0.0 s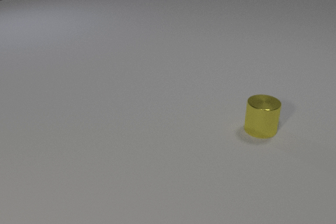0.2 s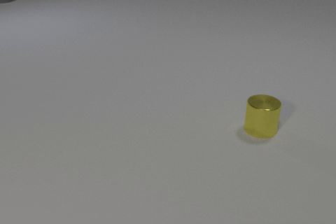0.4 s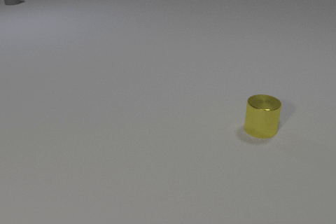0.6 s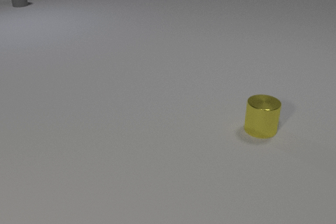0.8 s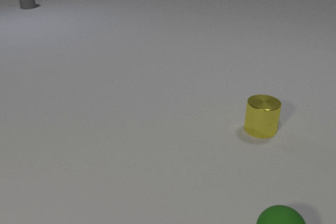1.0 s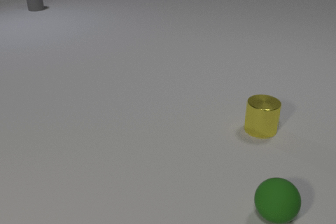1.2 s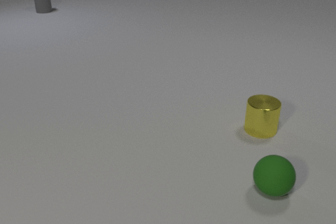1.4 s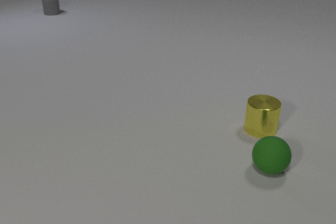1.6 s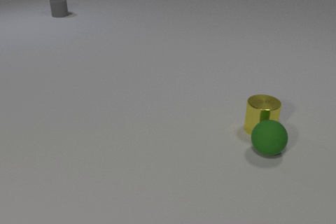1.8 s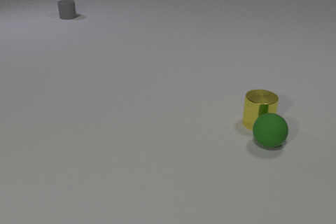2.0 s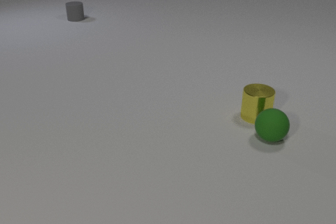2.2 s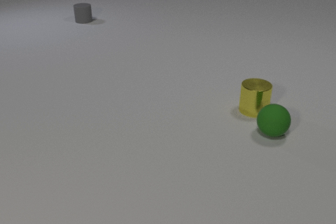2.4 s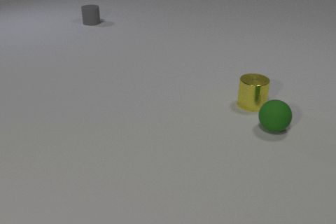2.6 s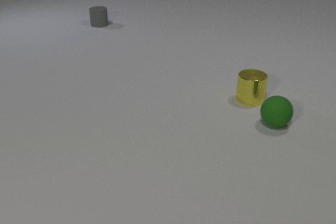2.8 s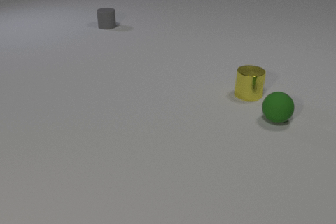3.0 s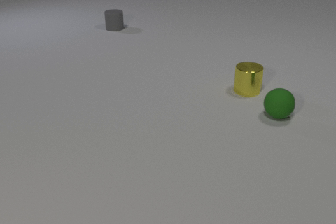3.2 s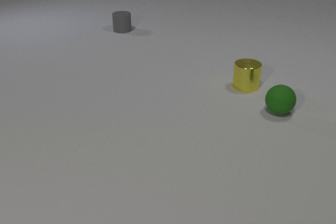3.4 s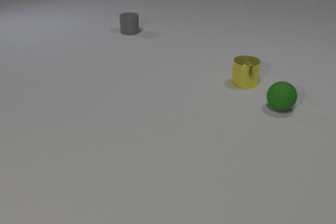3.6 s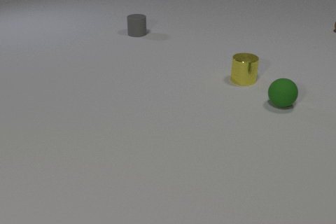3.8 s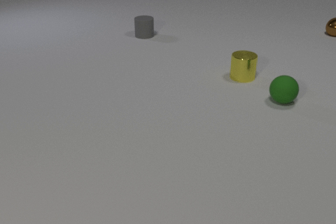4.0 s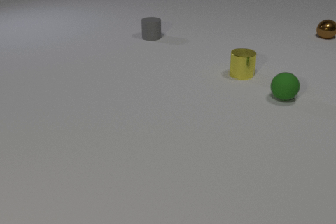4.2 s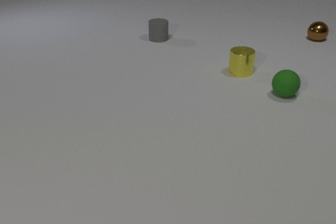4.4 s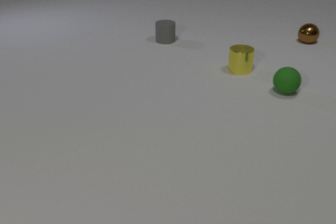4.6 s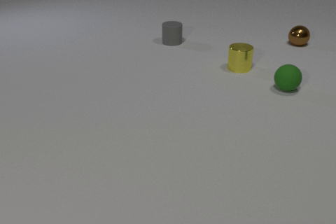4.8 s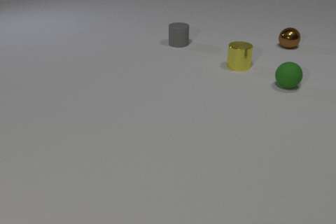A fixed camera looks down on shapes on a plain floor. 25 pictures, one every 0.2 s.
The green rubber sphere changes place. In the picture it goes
away from the camera.
The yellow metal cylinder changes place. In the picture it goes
away from the camera.
0.0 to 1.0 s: The green rubber sphere comes in at the bottom edge, rolls away from the camera. The gray rubber cylinder slides toward the camera and to the right.
1.0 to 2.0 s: The green rubber sphere rolls away from the camera. The yellow metal cylinder slides away from the camera. The gray rubber cylinder slides toward the camera and to the right. The green rubber sphere and the yellow metal cylinder collide.
2.0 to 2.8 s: The green rubber sphere rolls away from the camera. The yellow metal cylinder slides away from the camera. The gray rubber cylinder slides toward the camera and to the right.
2.8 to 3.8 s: The green rubber sphere rolls away from the camera. The yellow metal cylinder slides away from the camera. The brown metal sphere comes in at the right edge, rolls toward the camera and to the left. The gray rubber cylinder slides to the right and toward the camera.
3.8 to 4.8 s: The green rubber sphere rolls away from the camera. The yellow metal cylinder slides away from the camera. The brown metal sphere rolls toward the camera and to the left. The gray rubber cylinder slides to the right and toward the camera.
How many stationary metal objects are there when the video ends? 0.
Are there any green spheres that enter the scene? yes.
Are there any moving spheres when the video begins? no.
